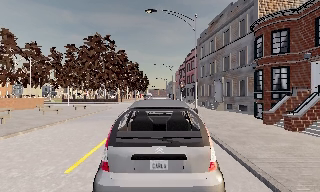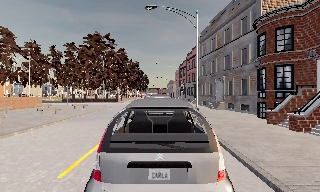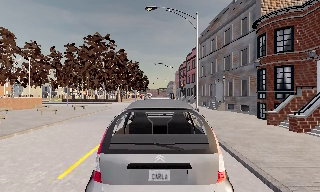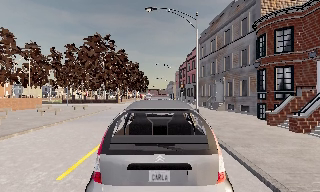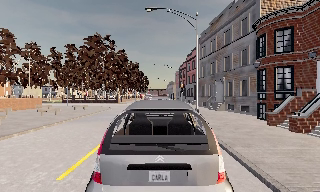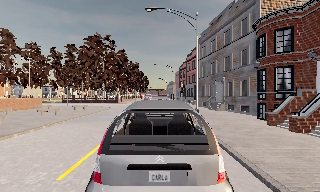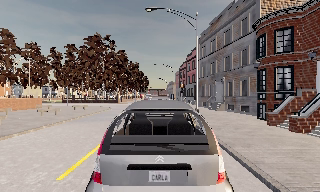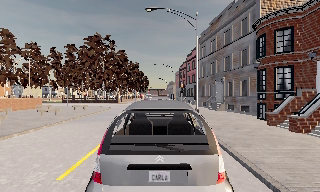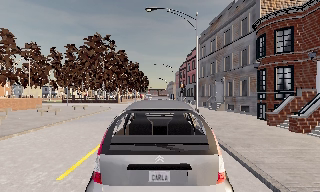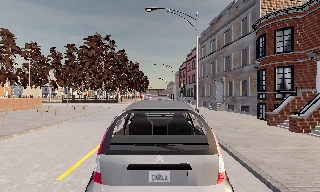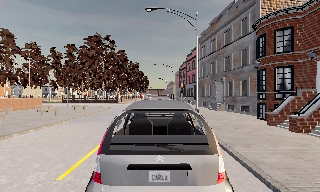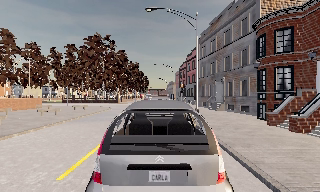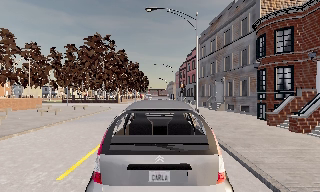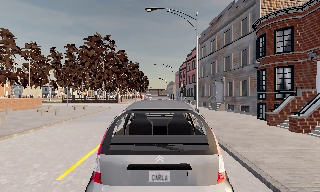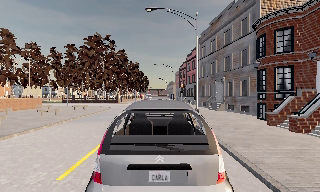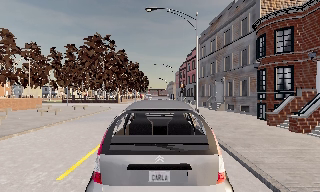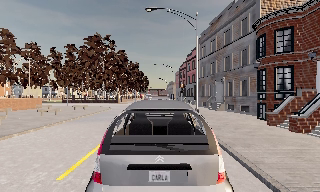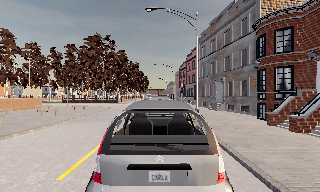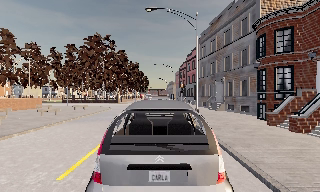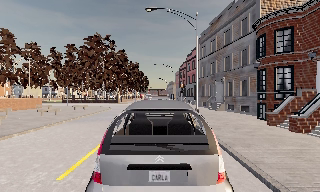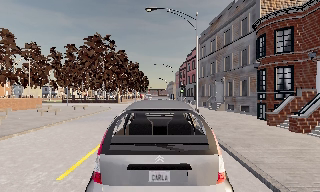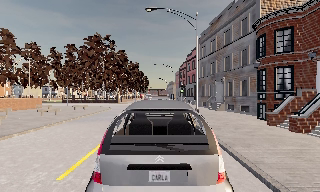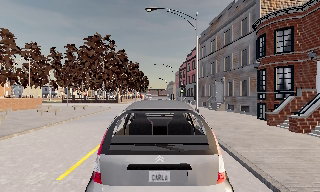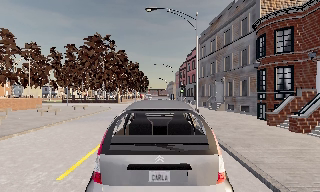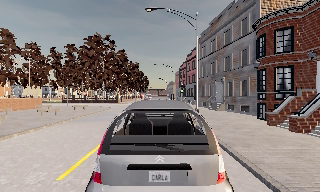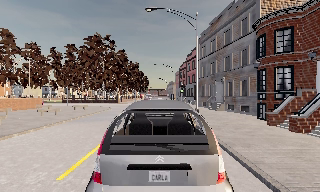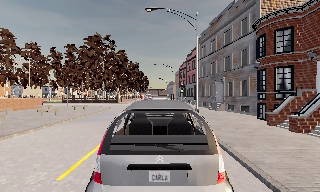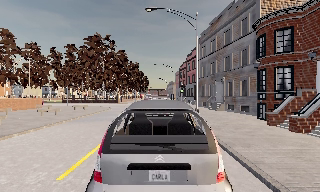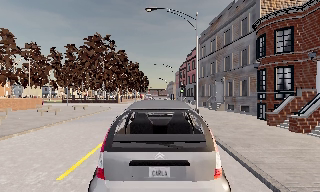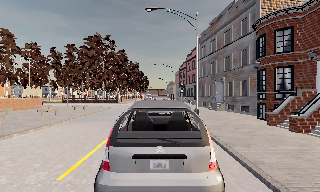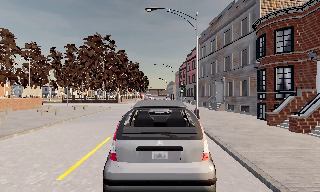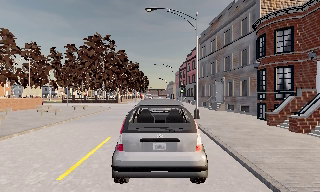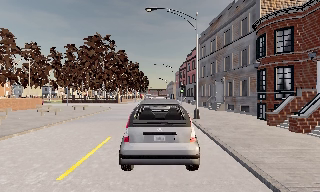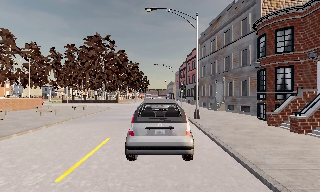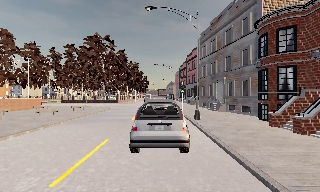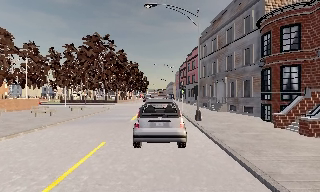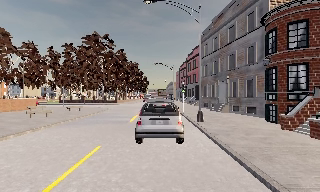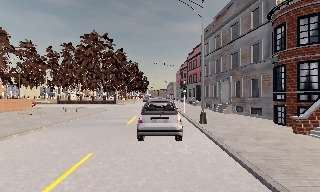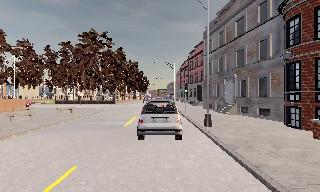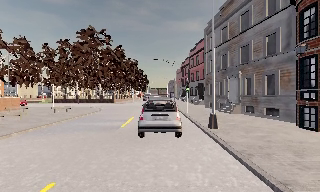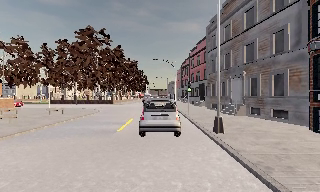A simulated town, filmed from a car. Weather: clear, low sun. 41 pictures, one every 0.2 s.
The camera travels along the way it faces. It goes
forward.
0.0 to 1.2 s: The camera shifts only a little, or ends up much as it began.
1.2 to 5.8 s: The camera keeps its place and its aim.
5.8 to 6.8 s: The camera shifts only a little, or ends up much as it began.
6.8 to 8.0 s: The camera travels forward, about 4 m, so what stands in front looms larger. It gains speed.
The film runs forward here.
